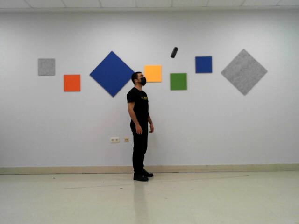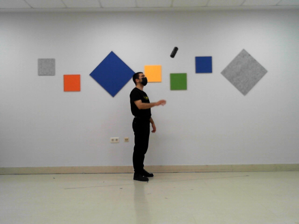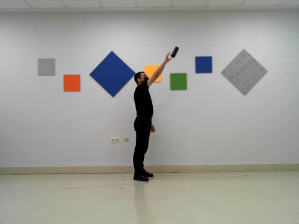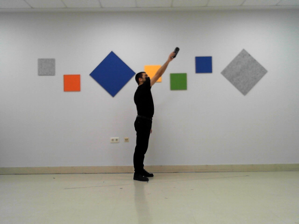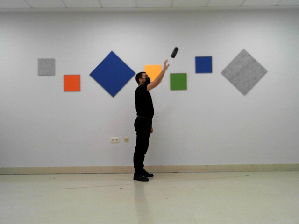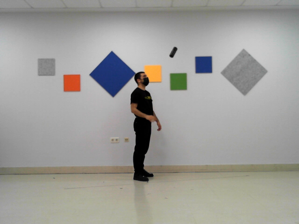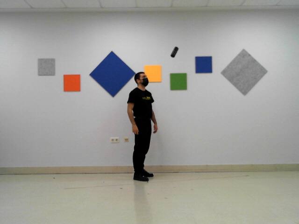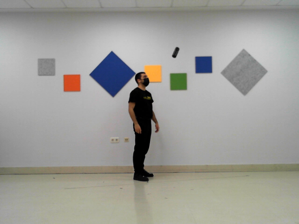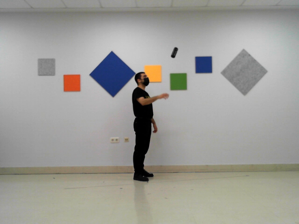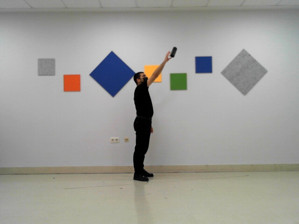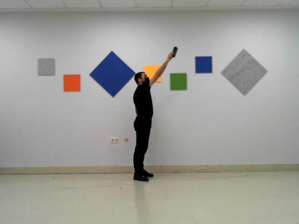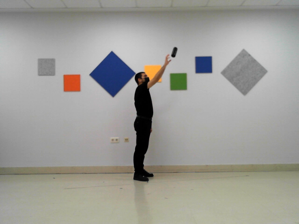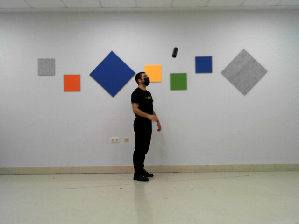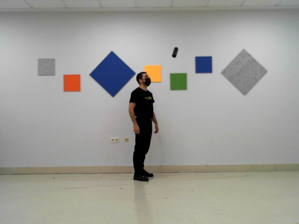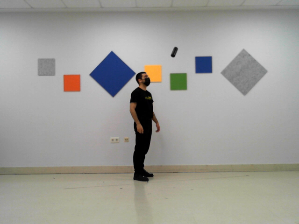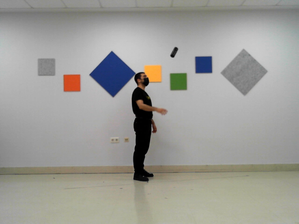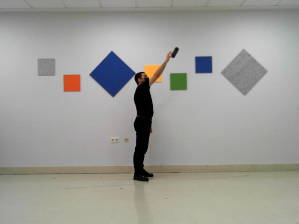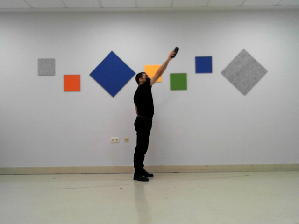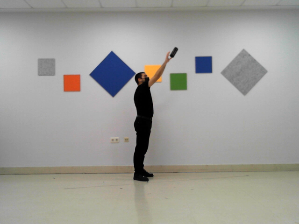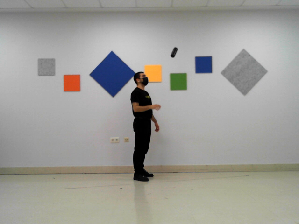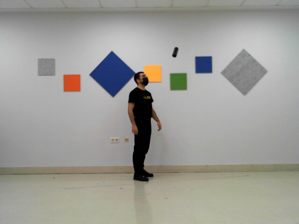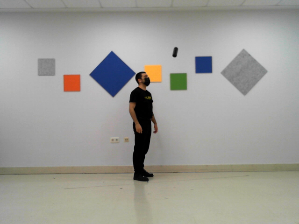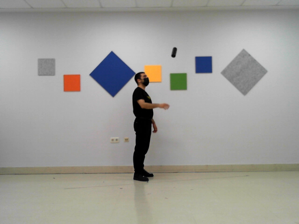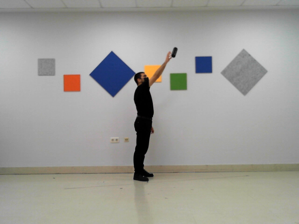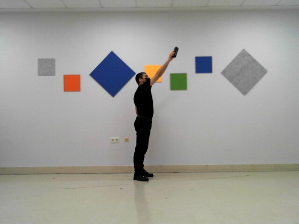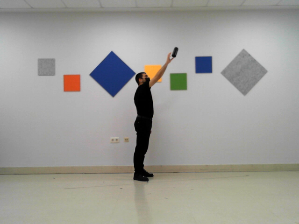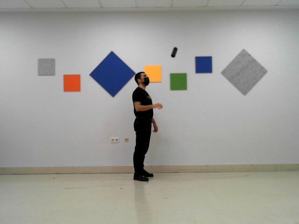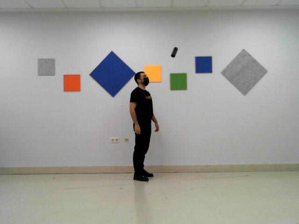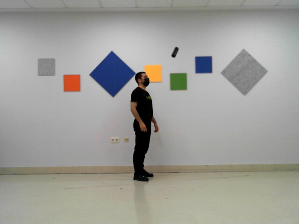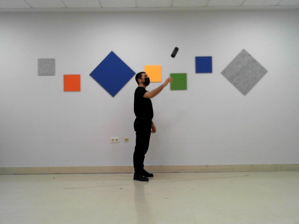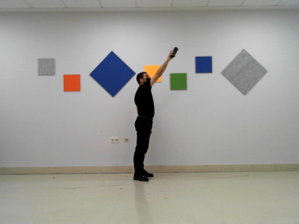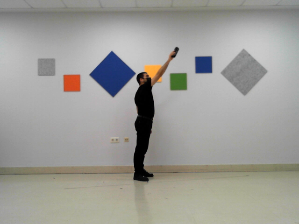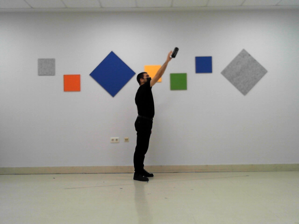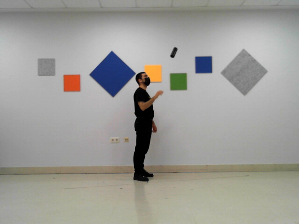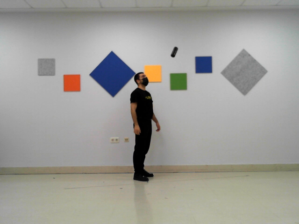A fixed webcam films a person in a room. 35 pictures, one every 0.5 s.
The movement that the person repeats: Reach up for a bottle in a high position, right hand.
